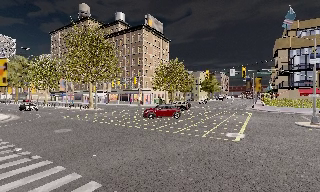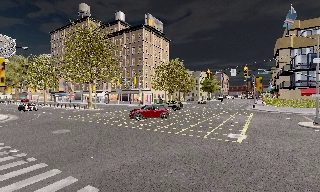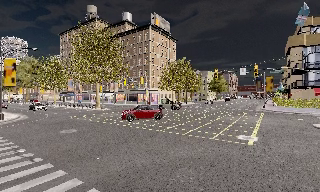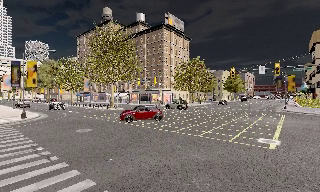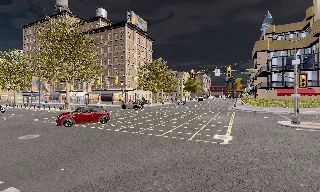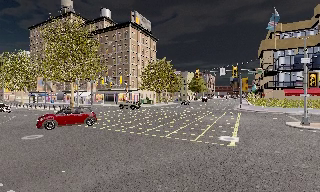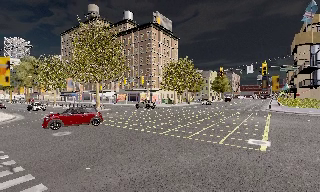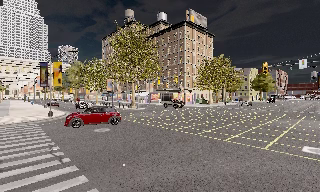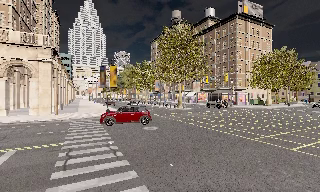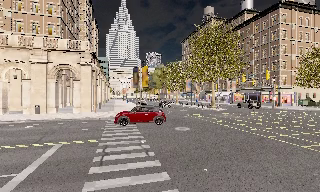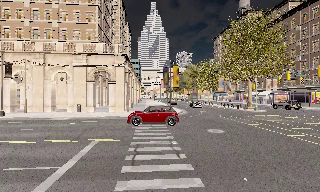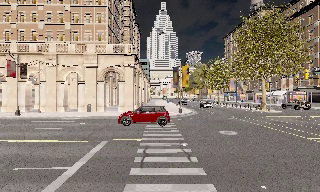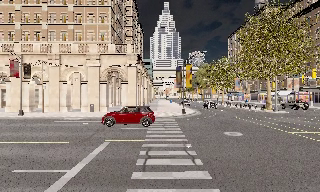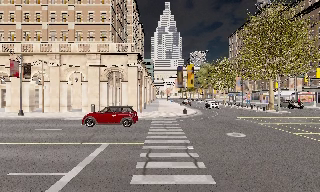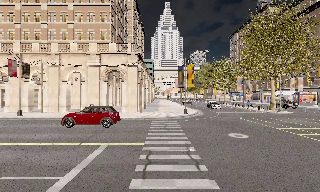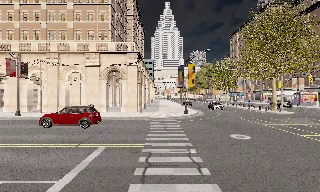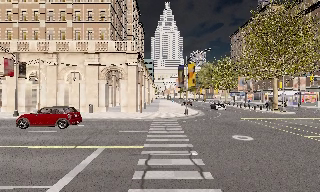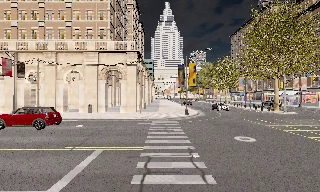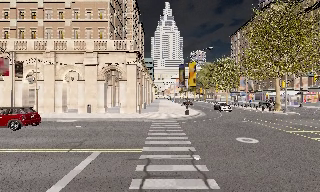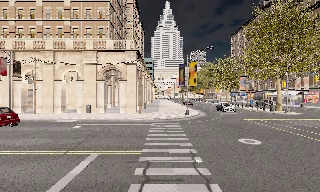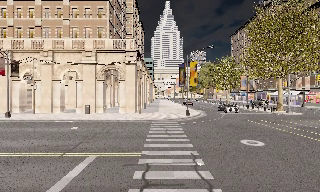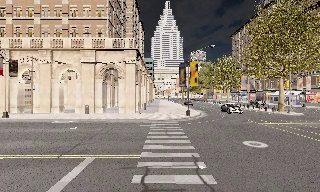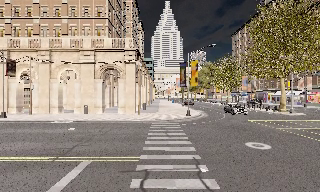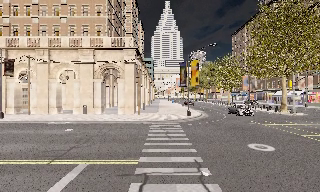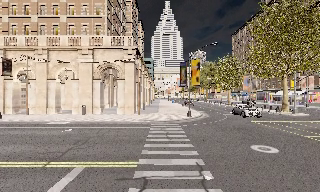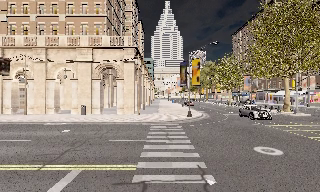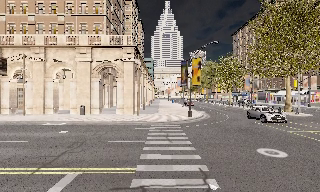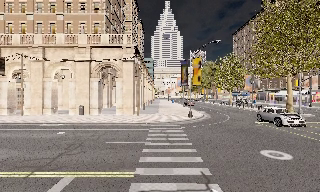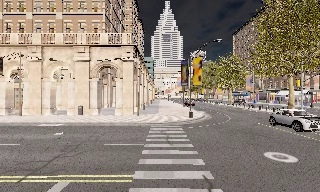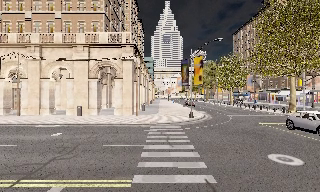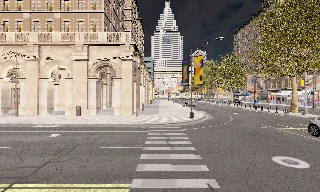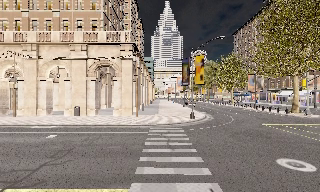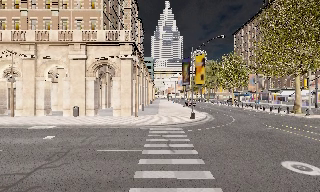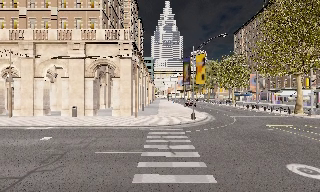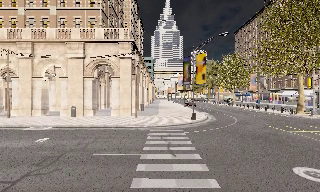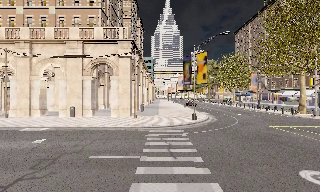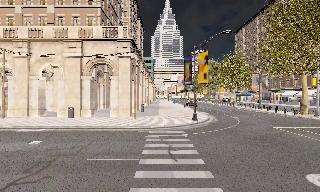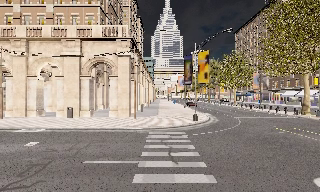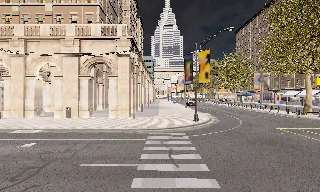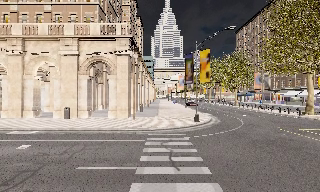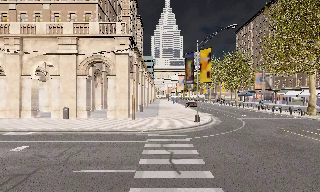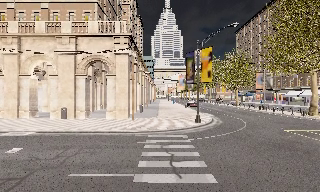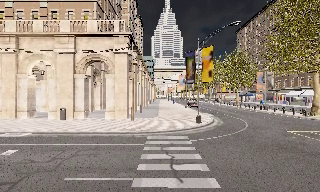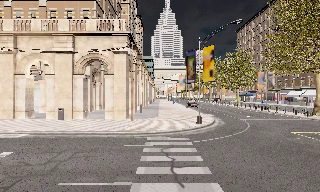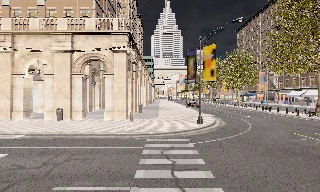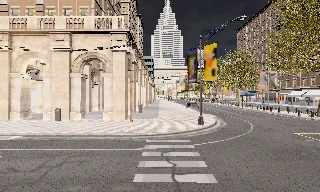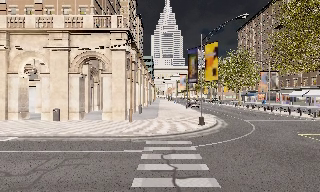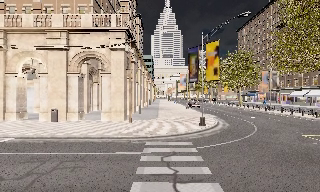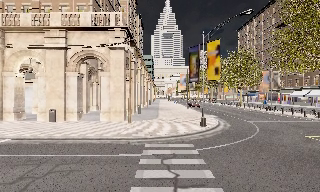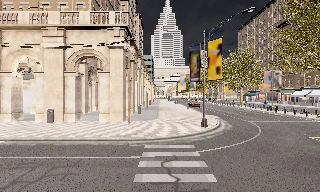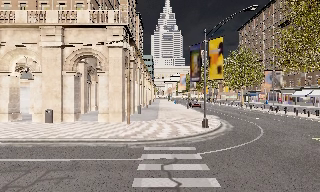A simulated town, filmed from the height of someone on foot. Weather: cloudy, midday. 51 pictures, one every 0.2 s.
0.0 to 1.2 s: The camera travels forward, about 1.5 m, so what stands in front looms larger.
1.2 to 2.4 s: The camera pans to its left, which is counterclockwise from overhead, by about 55 degrees. It travels forward, about 1.5 m.
2.4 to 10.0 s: The camera travels forward, about 10 m, so what stands in front looms larger.
The film runs forward here.
